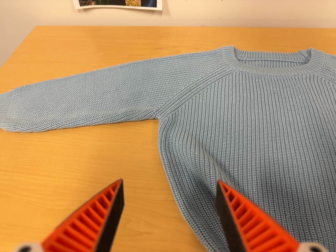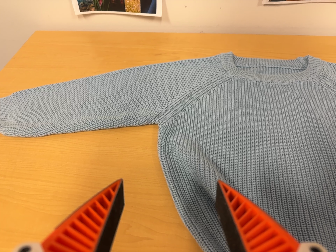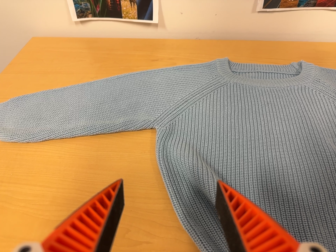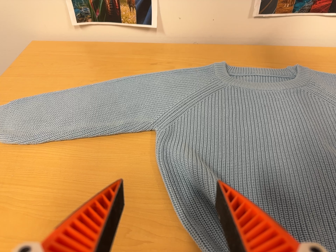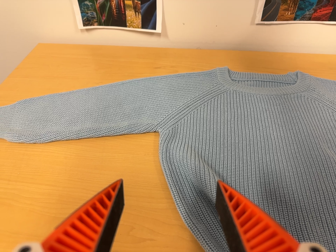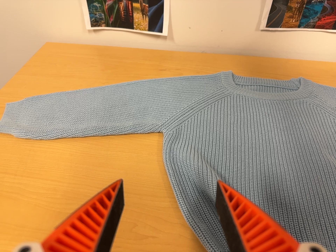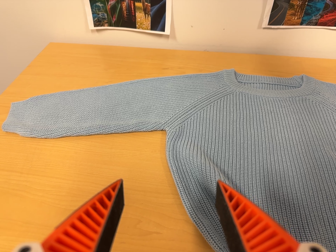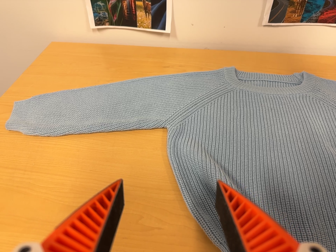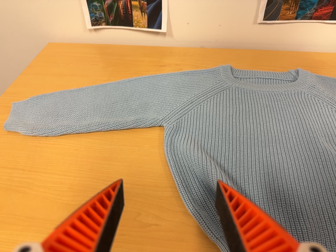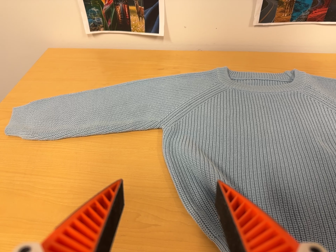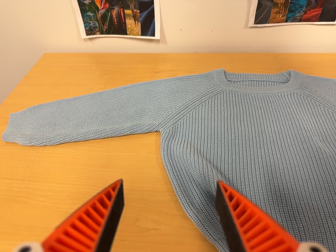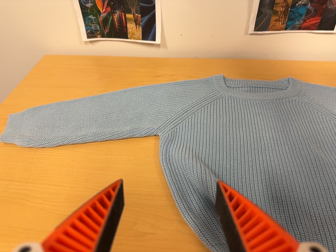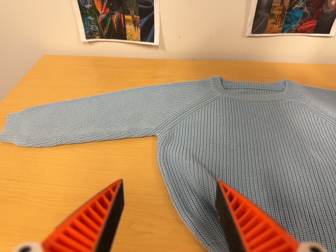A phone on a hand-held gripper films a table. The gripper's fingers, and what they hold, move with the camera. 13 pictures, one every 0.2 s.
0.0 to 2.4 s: The camera travels backward, about 6 cm, so what stands in front gets smaller.
The film runs forward here.
